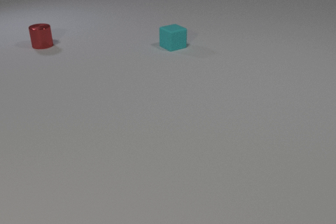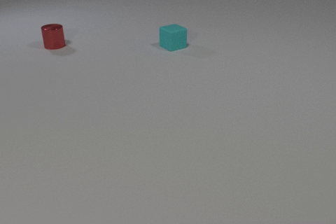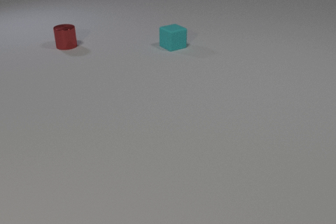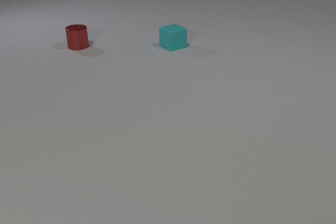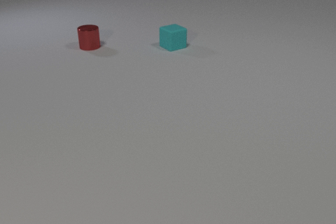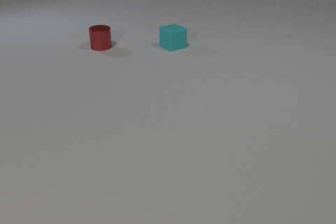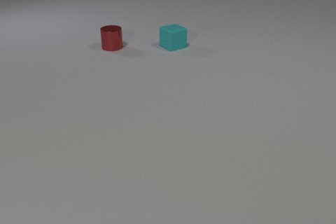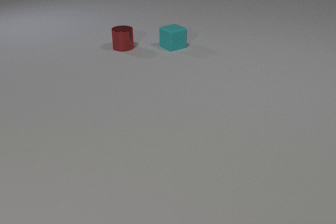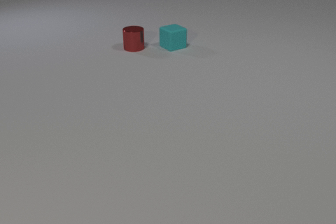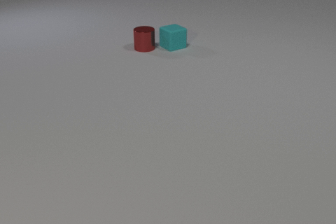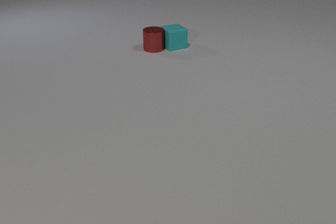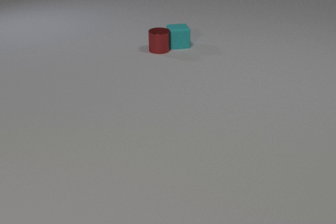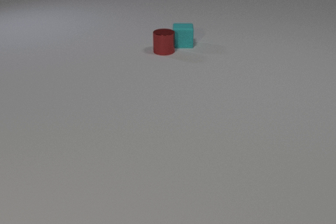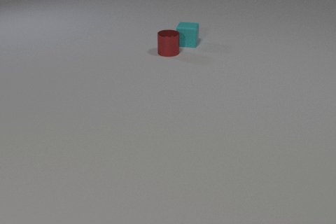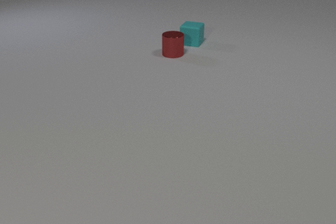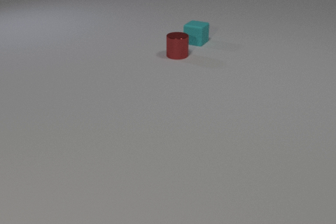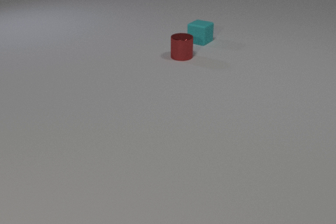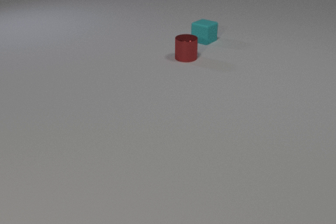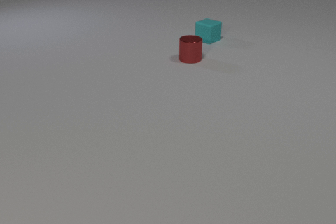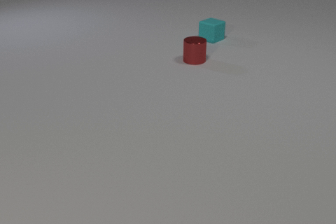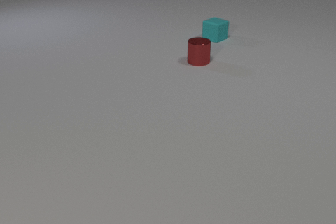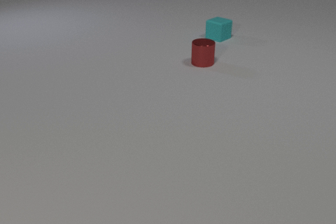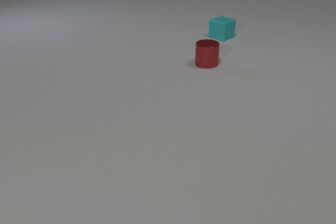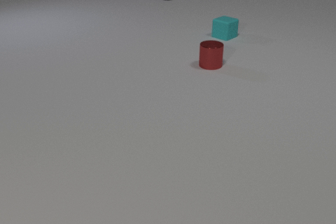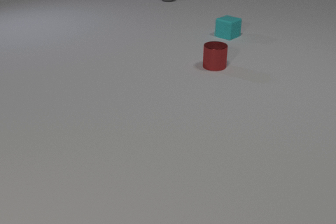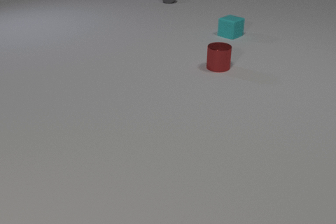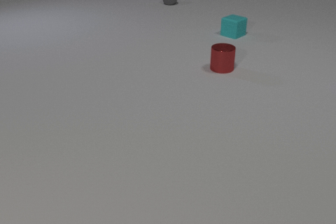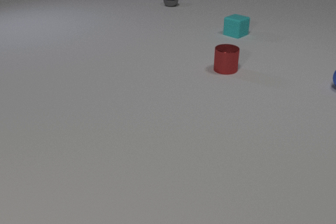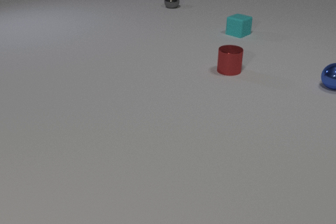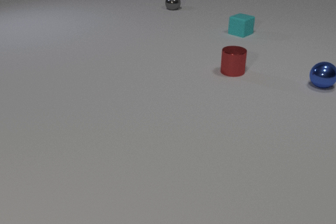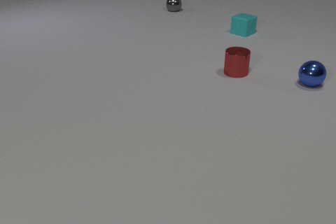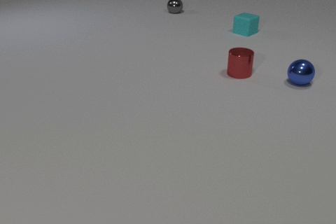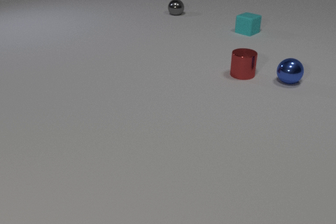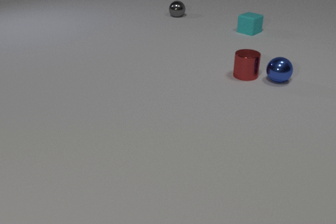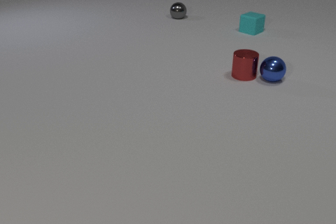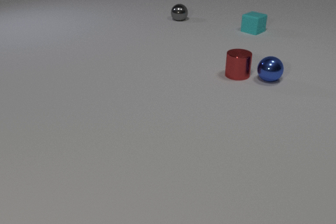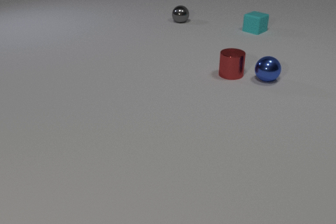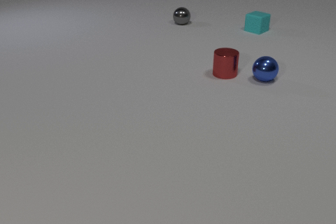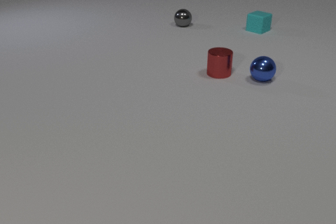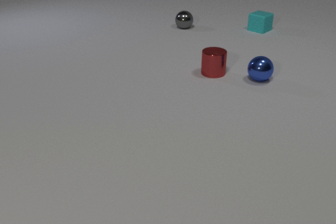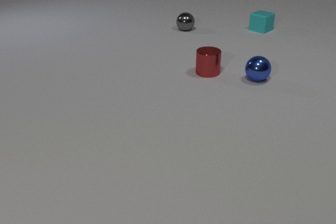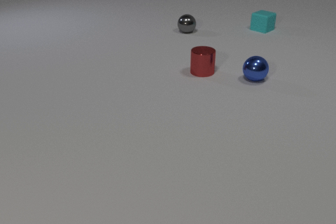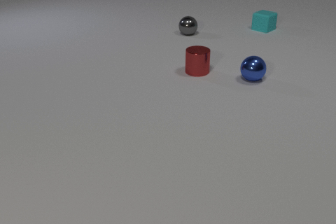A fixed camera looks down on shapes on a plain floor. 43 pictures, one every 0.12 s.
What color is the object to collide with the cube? red.
What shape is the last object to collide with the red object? sphere.
What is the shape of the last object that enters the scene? sphere.
0.00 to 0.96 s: The red metal cylinder slides to the right.
0.96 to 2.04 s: The red metal cylinder slides to the right and toward the camera. The cyan rubber cube slides to the right and away from the camera, spins clockwise seen from above by about 75 degrees, its near face sliding to the left. The red metal cylinder and the cyan rubber cube collide.
2.04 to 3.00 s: The red metal cylinder slides to the right and toward the camera. The cyan rubber cube slides to the right and away from the camera. The gray metal sphere comes in at the top edge, rolls toward the camera.
3.00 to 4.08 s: The red metal cylinder slides to the right and toward the camera. The cyan rubber cube slides to the right and away from the camera. The blue metal sphere comes in at the right edge, rolls to the left. The gray metal sphere rolls toward the camera. The red metal cylinder and the blue metal sphere collide.
4.08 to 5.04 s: The red metal cylinder slides to the left. The cyan rubber cube slides to the right and away from the camera. The blue metal sphere rolls to the left. The gray metal sphere rolls toward the camera.
